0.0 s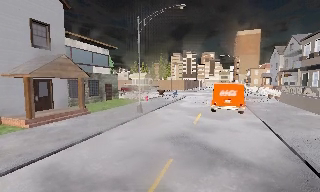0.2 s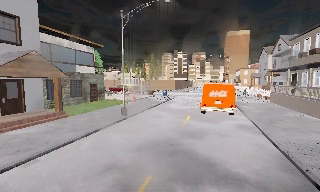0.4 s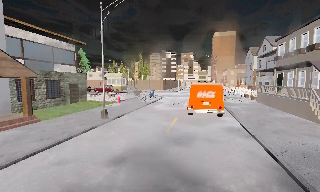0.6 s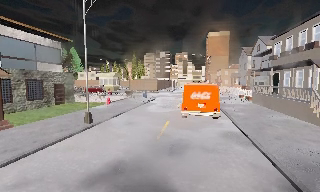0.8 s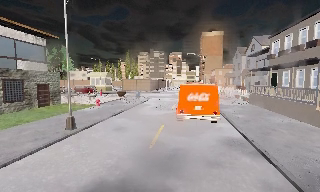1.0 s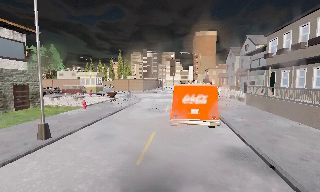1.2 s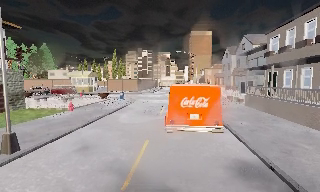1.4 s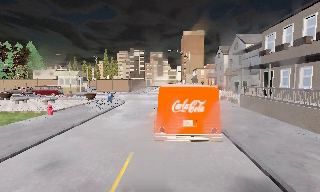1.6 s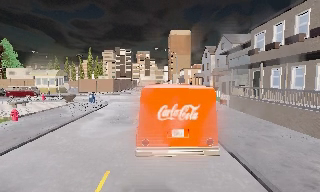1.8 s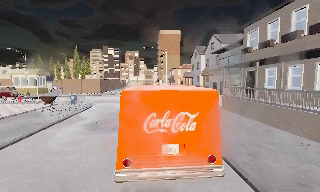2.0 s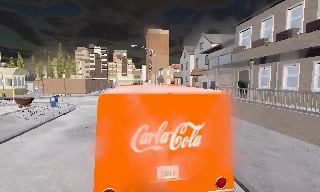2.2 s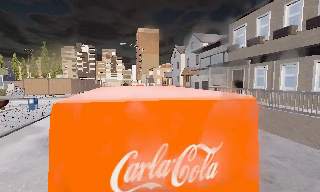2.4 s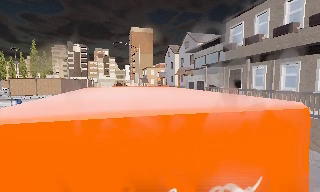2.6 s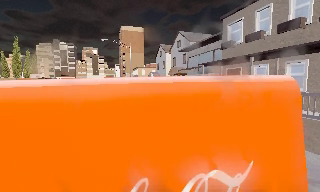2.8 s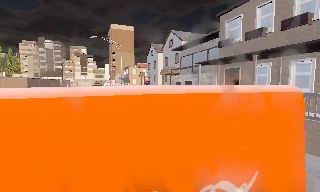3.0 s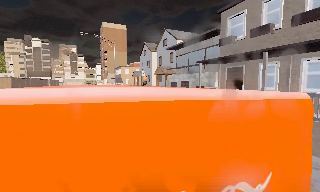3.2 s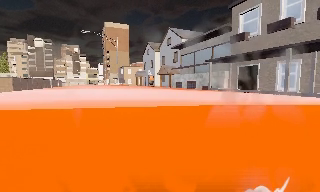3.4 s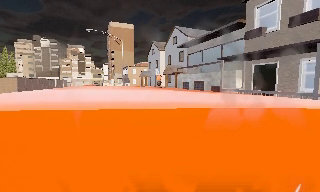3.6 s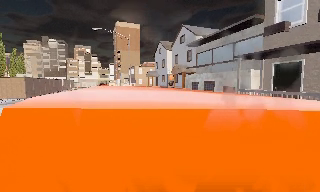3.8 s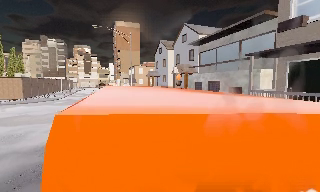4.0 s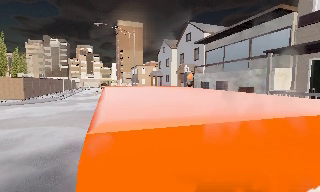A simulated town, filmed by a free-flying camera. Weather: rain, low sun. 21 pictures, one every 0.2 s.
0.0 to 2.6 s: The scene slides to the left, as the camera pans about 40 degrees to its right. It travels forward, about 13 m.
2.6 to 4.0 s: The camera travels forward and to its left, about 5 m, so what stands in front looms larger.
The film runs forward here.
